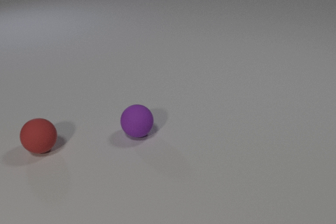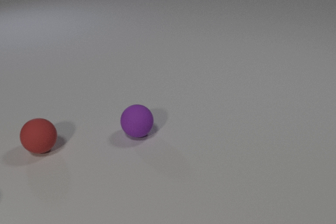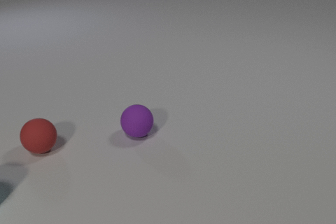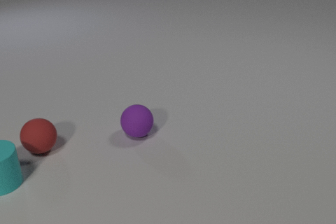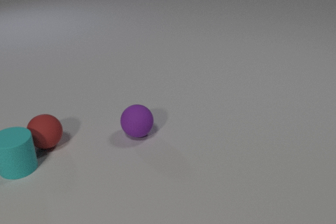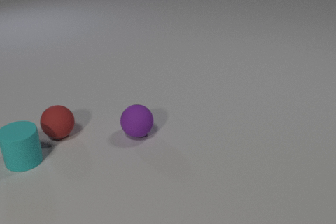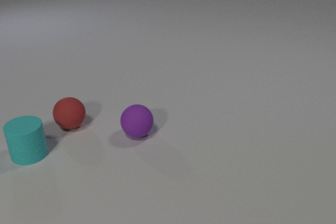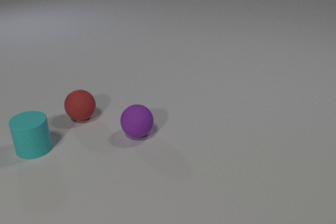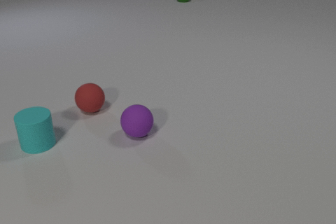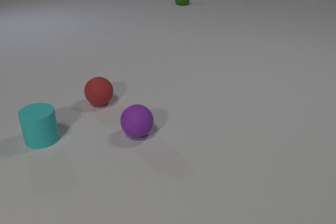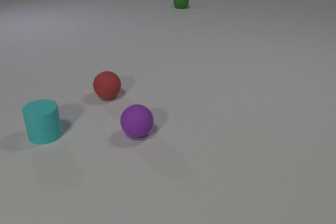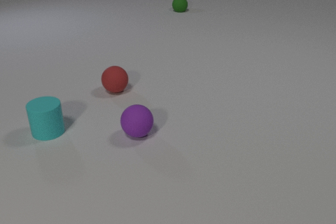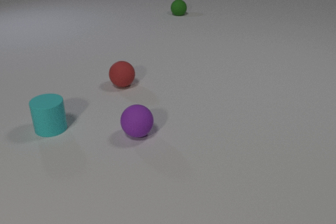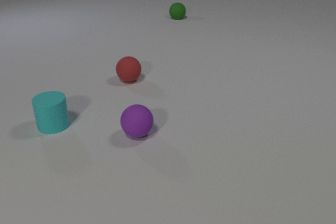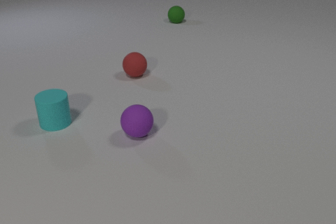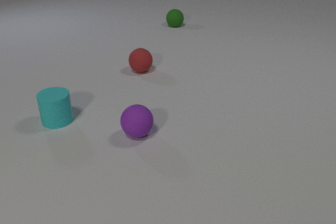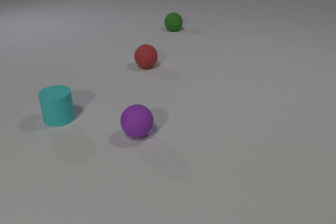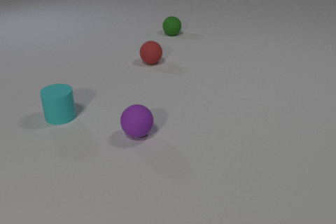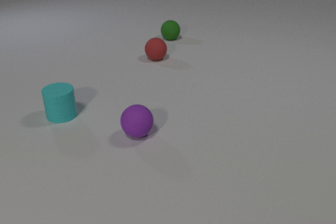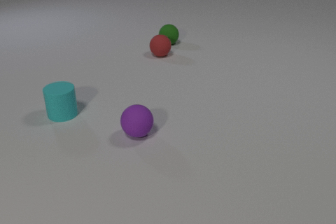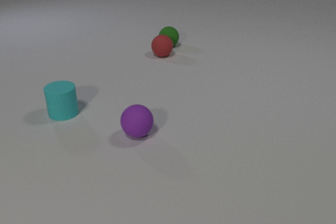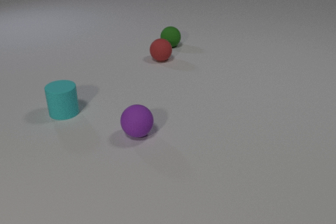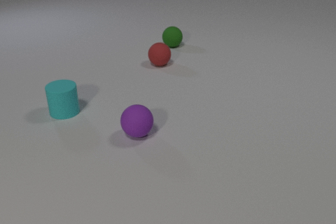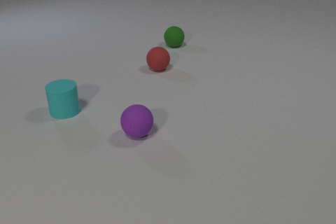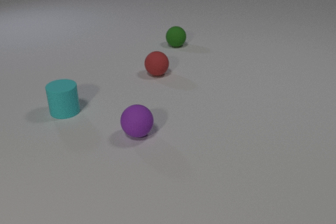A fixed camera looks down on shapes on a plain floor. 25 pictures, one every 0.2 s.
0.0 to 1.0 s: The cyan rubber cylinder comes in at the left edge, slides away from the camera and to the right. The red rubber sphere rolls away from the camera and to the right. The cyan rubber cylinder and the red rubber sphere collide.
1.0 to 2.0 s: The cyan rubber cylinder slides away from the camera and to the right. The red rubber sphere rolls away from the camera and to the right. The green rubber sphere comes in at the top edge, rolls toward the camera.
2.0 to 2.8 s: The cyan rubber cylinder slides away from the camera and to the right. The red rubber sphere rolls away from the camera and to the right. The green rubber sphere rolls toward the camera.
2.8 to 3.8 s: The cyan rubber cylinder slides away from the camera and to the right. The red rubber sphere rolls away from the camera and to the right. The green rubber sphere rolls toward the camera.
3.8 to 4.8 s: The red rubber sphere rolls toward the camera. The green rubber sphere rolls to the right and toward the camera. The red rubber sphere and the green rubber sphere collide.
What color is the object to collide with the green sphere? red.
What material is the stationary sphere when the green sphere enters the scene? rubber.
Are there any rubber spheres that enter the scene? yes.
